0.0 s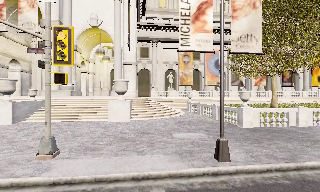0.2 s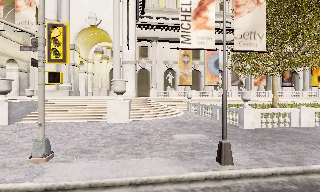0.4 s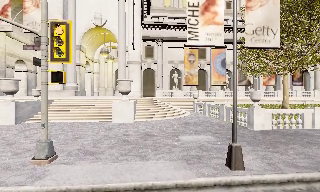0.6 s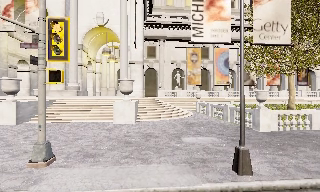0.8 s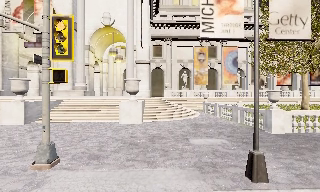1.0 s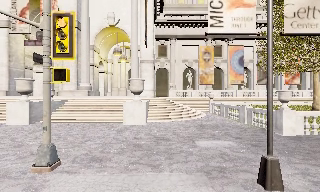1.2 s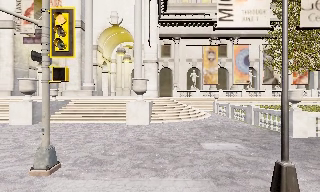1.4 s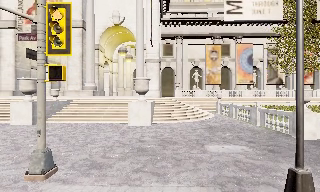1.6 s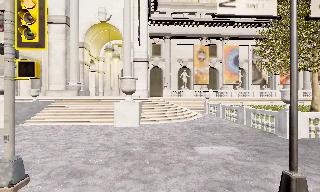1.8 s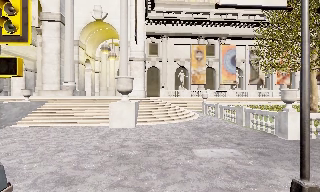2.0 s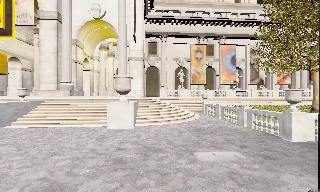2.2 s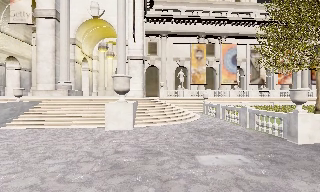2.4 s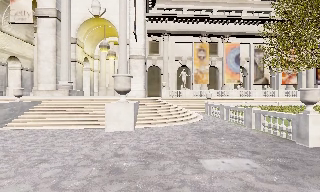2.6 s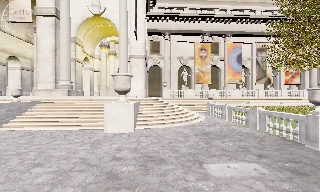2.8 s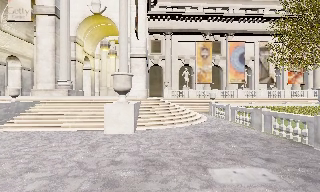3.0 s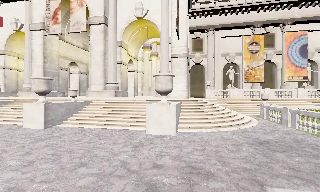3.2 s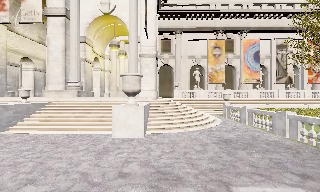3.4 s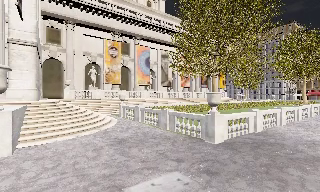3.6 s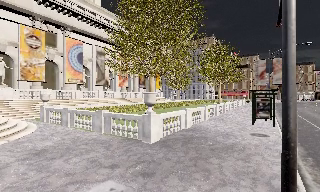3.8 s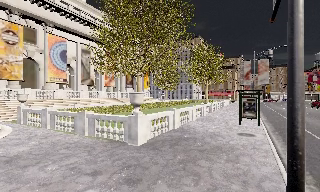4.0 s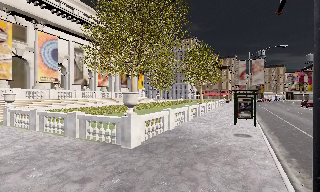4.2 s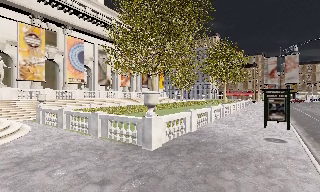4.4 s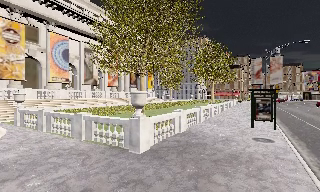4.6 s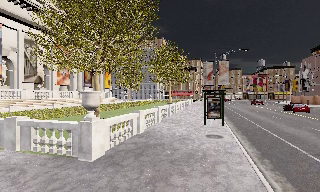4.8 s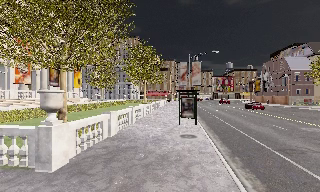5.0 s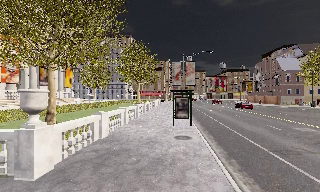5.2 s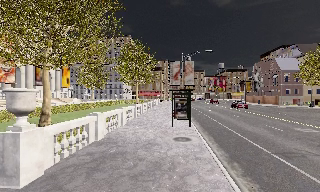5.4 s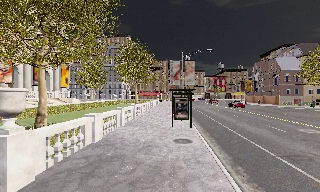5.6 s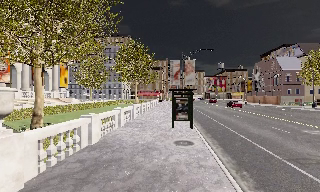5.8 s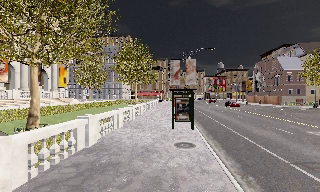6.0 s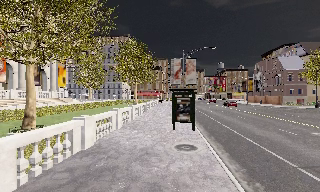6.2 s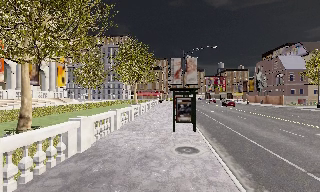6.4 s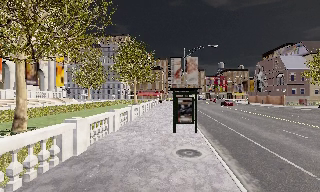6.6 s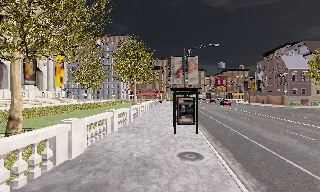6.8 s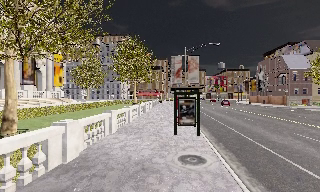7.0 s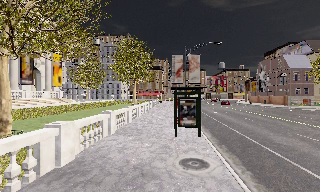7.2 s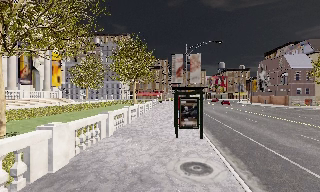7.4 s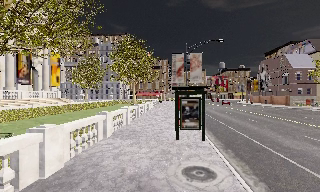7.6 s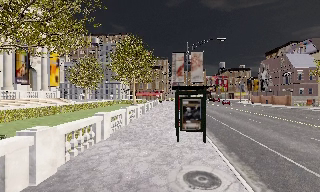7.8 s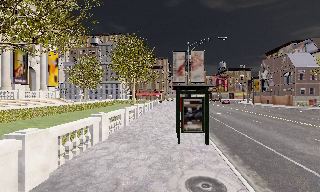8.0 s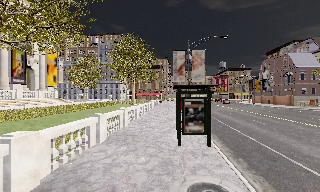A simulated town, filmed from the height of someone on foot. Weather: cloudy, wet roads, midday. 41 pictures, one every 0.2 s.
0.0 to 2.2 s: The camera travels forward, about 3 m, so what stands in front looms larger.
2.2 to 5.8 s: The camera swings to its right by about 80 degrees, and the scene slides to the left. It travels forward, about 6 m.
5.8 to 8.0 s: The camera travels forward, about 3.5 m, so what stands in front looms larger.
The film runs forward here.
